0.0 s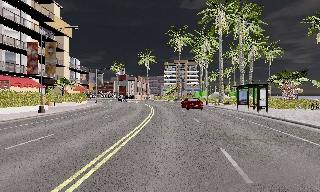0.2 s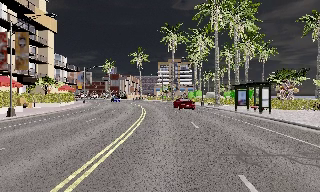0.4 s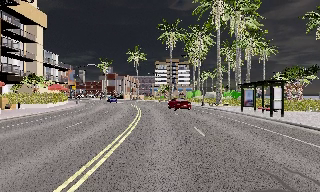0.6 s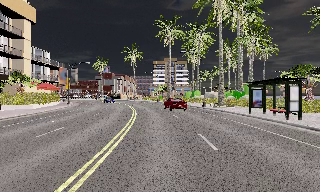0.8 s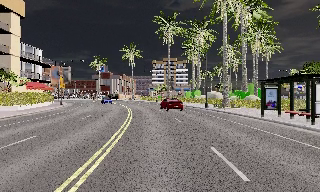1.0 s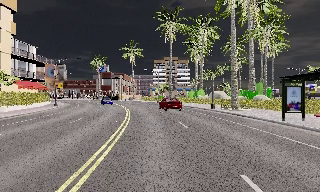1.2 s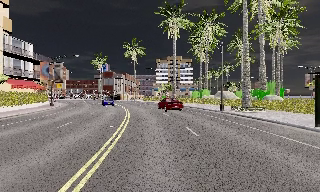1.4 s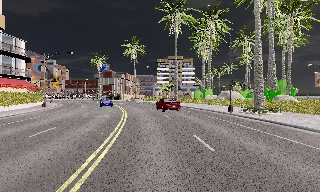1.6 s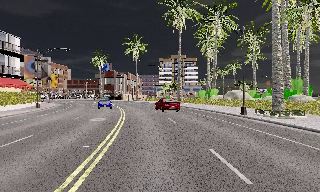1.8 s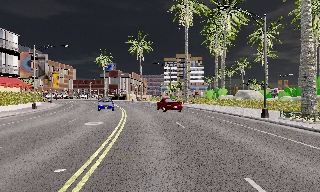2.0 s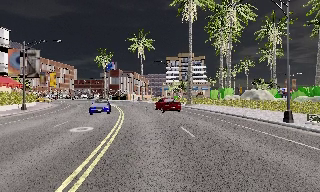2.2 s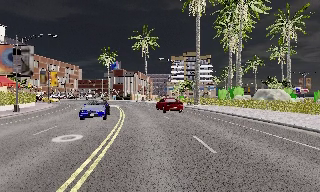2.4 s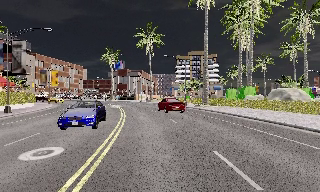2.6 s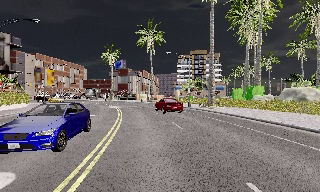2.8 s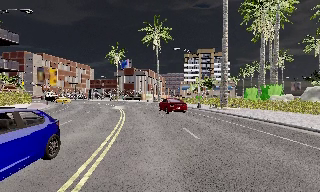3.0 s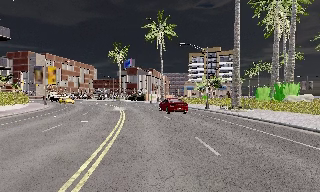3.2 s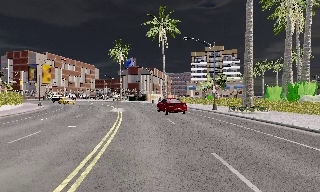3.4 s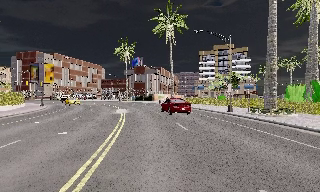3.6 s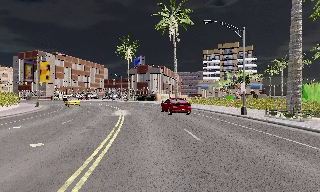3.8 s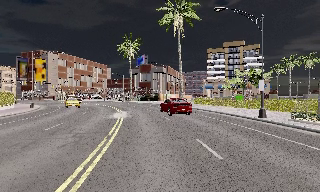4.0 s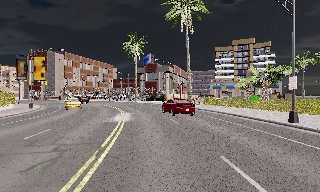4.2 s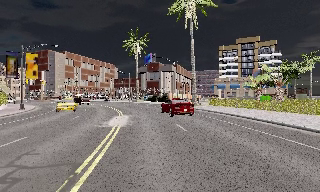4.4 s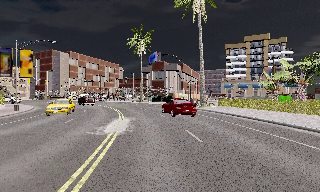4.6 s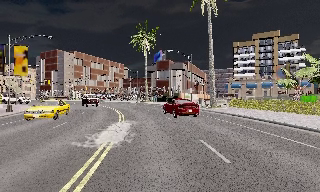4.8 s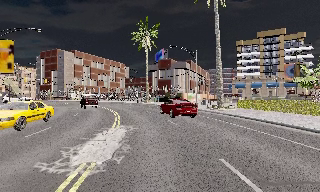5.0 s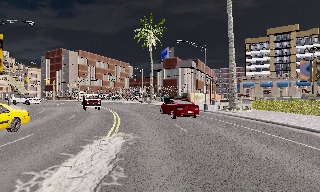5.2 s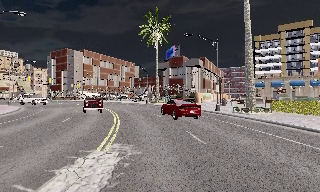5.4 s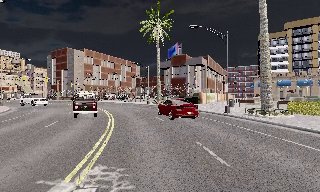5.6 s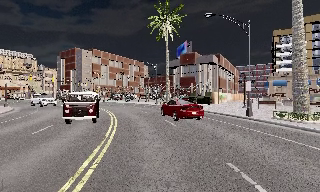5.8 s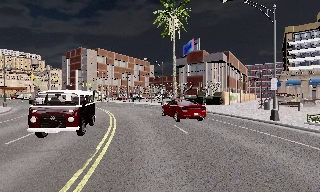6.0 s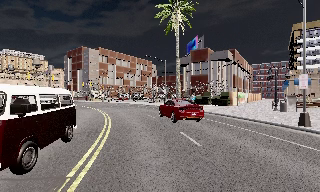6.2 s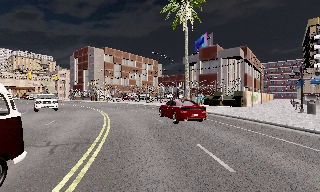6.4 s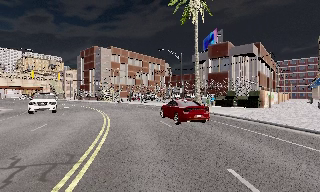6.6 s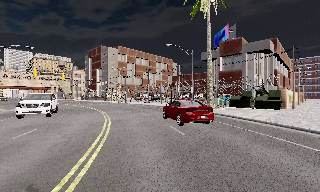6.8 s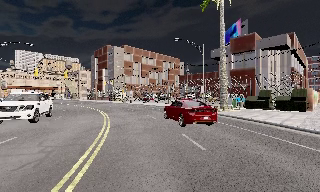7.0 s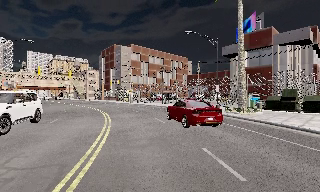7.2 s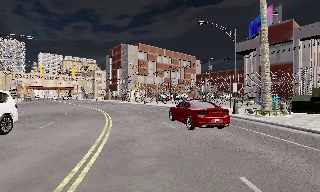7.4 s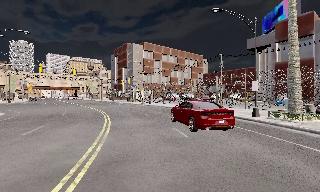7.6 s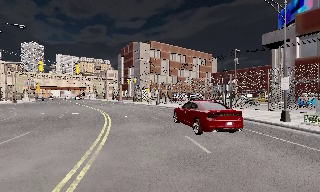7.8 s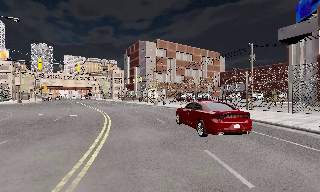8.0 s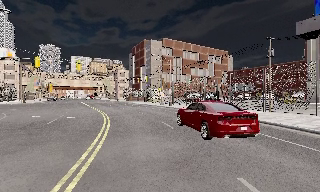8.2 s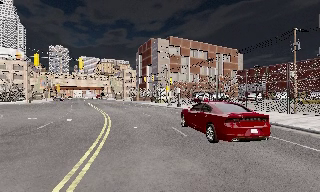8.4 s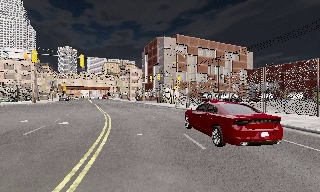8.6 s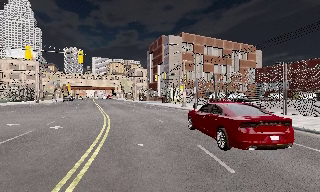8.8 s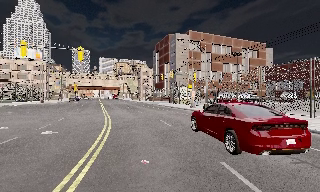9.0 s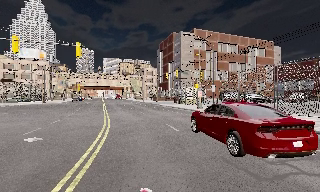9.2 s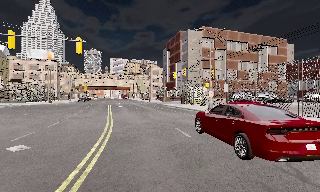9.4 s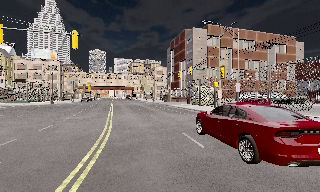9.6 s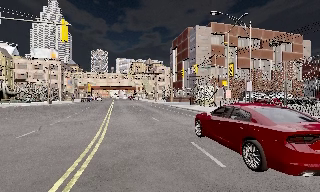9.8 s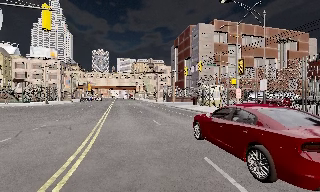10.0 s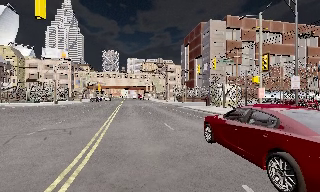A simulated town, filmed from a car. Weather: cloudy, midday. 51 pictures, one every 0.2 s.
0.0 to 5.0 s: The scene slides to the right, as the camera pans about 20 degrees to its left. It travels forward, about 45 m, so what stands in front looms larger.
5.0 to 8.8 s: The scene slides to the right, as the camera pans about 40 degrees to its left. It travels forward, about 35 m.
8.8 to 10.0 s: The camera travels forward, about 8 m, so what stands in front looms larger.
The film runs forward here.
